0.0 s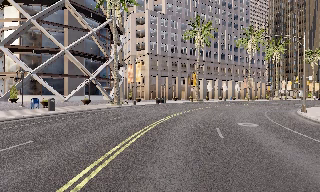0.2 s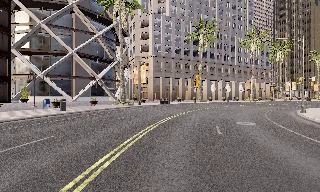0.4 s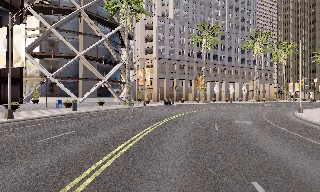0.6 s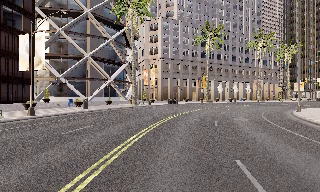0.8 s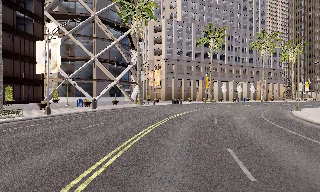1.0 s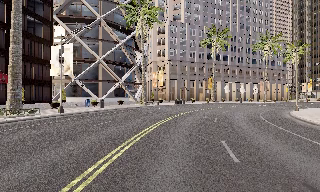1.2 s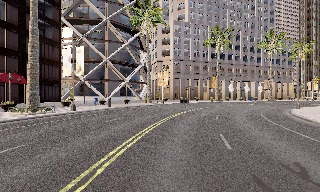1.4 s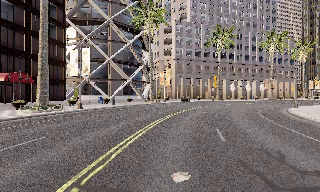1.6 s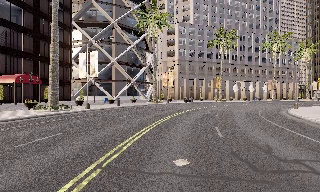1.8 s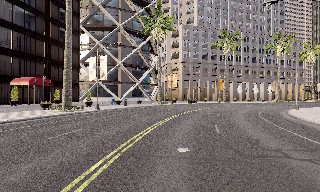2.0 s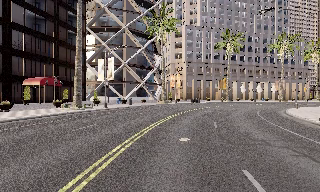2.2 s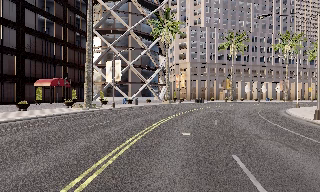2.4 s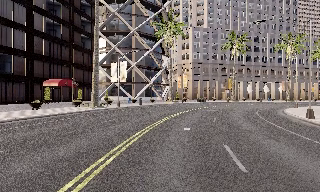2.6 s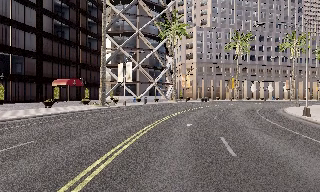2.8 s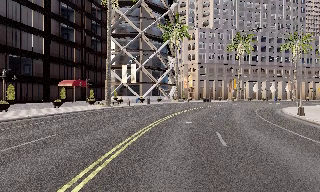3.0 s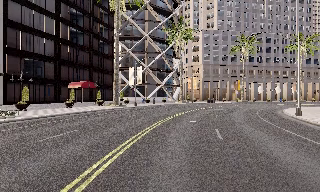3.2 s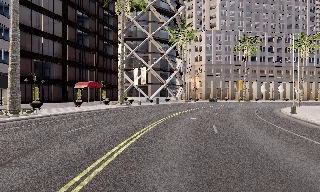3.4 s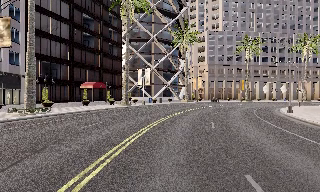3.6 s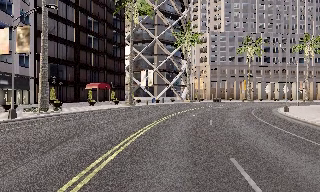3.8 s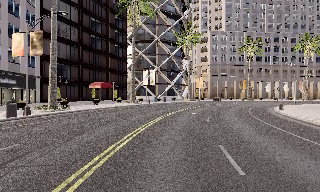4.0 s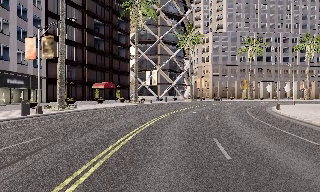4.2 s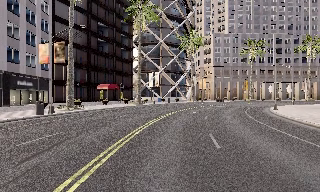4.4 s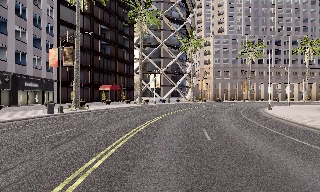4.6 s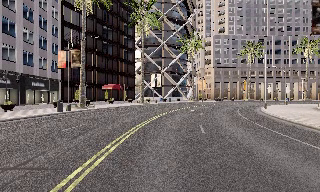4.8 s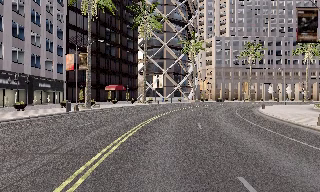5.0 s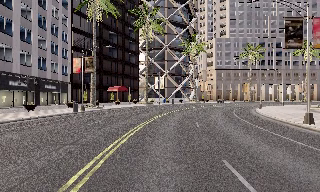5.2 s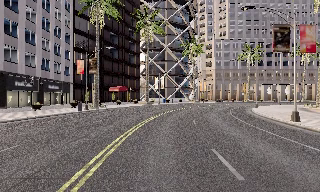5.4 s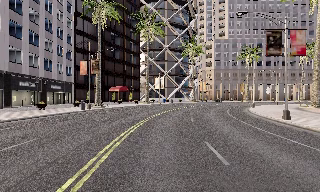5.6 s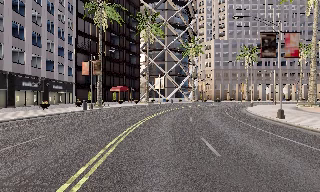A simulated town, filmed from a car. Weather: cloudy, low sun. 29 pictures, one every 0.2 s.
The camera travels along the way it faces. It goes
backward.
0.0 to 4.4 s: The camera swings to its left by about 25 degrees, and the scene slides to the right. It travels backward, about 25 m, so what stands in front gets smaller.
4.4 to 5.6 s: The camera travels backward, about 6 m, so what stands in front gets smaller. It loses speed.
The film runs backward here.
